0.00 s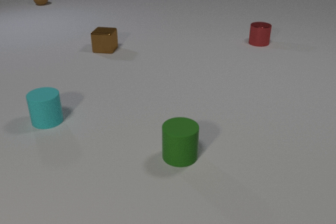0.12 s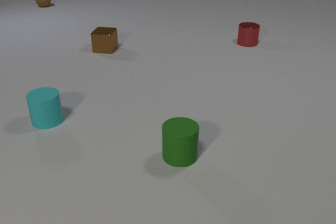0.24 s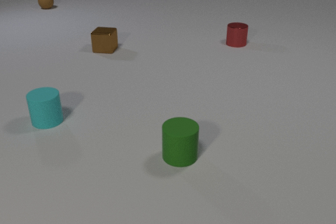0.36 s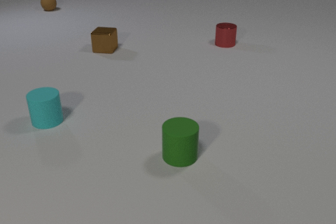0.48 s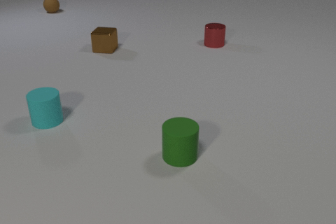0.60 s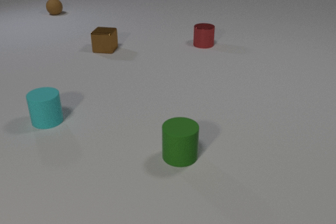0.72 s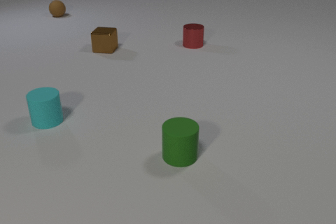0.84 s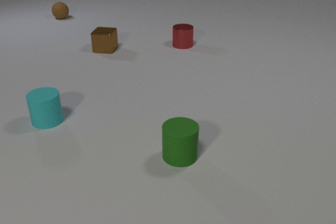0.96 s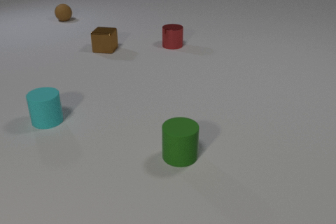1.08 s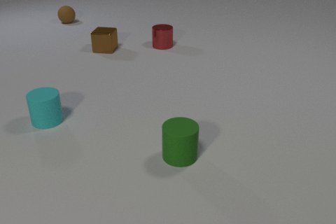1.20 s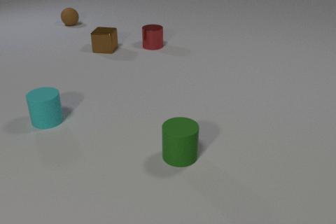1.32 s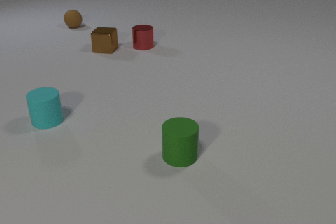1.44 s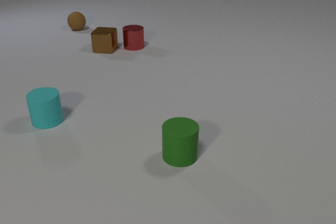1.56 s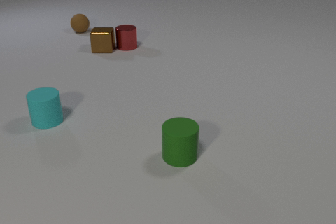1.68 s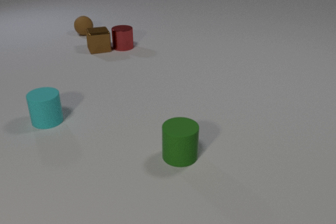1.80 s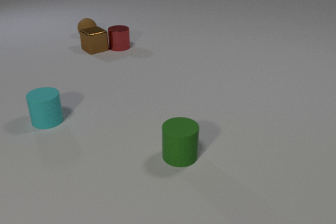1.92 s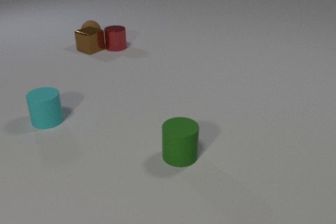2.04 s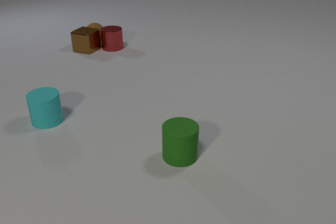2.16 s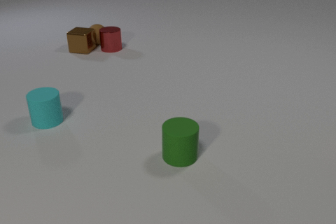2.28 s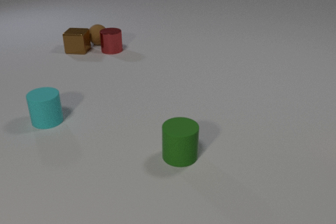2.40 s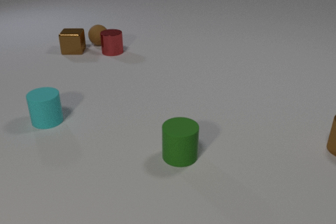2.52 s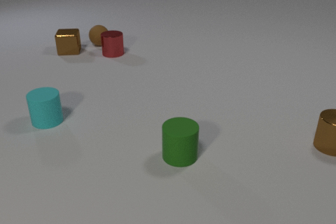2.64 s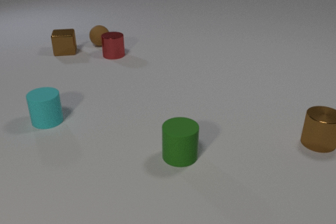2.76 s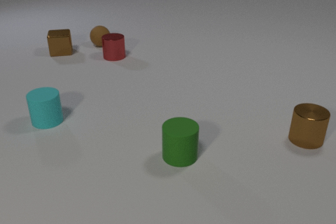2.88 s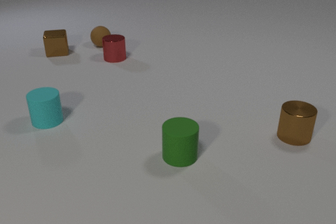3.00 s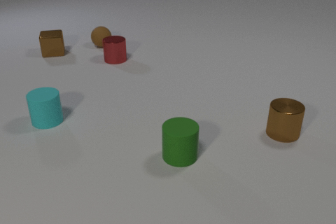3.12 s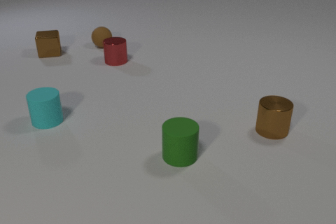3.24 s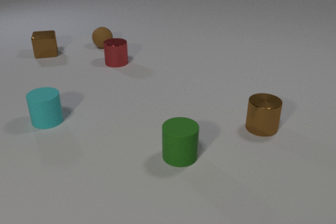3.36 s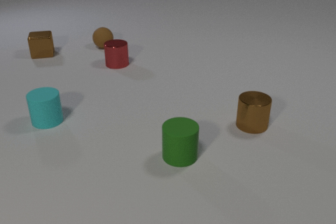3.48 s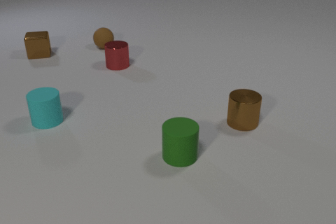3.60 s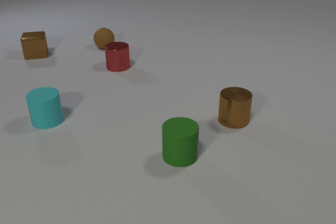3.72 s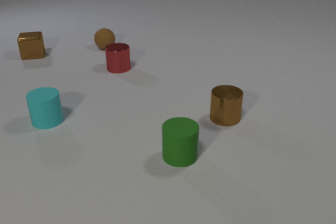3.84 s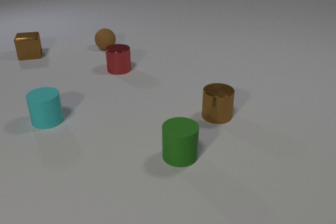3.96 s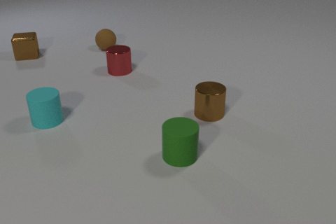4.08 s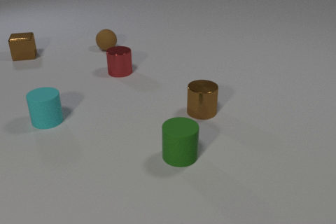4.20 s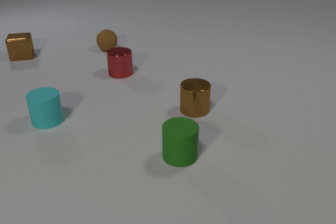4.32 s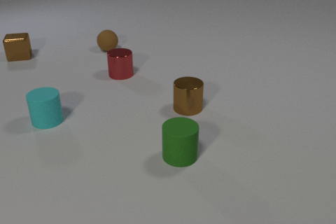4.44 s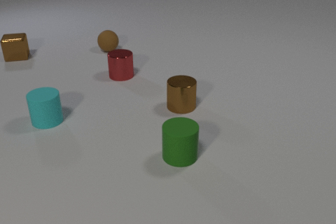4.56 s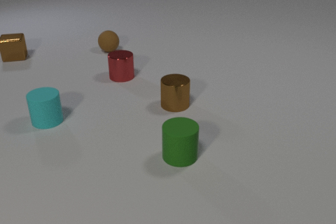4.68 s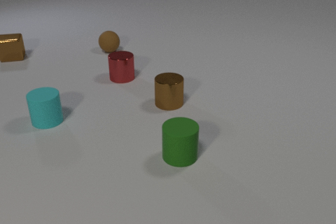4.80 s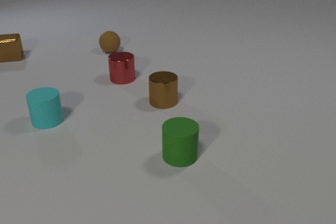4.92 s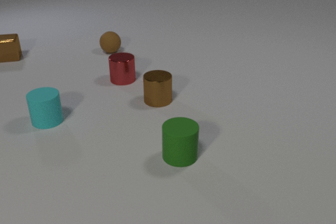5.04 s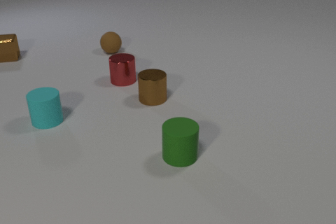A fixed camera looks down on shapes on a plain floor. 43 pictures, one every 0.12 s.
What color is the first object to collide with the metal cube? red.
How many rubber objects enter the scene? 0.
What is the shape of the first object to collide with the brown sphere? cube.
0.00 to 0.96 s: The red metal cylinder slides to the left. The brown rubber sphere rolls toward the camera.
0.96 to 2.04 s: The red metal cylinder slides to the left. The brown metal cube slides to the left, spins so that its near face slides to the right, counterclockwise seen from above. The brown rubber sphere rolls toward the camera. The red metal cylinder and the brown metal cube collide.
2.04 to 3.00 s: The red metal cylinder slides toward the camera. The brown metal cube slides to the left, spins counterclockwise seen from above by about 45 degrees, its near face sliding to the right. The brown rubber sphere rolls toward the camera and to the right. The brown metal cylinder comes in at the right edge, slides to the left. The brown metal cube and the brown rubber sphere collide. The red metal cylinder and the brown rubber sphere collide.
3.00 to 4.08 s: The red metal cylinder slides toward the camera. The brown metal cube slides to the left. The brown rubber sphere rolls toward the camera and to the right. The brown metal cylinder slides to the left.
4.08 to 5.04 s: The red metal cylinder slides toward the camera. The brown metal cube slides to the left. The brown rubber sphere rolls toward the camera and to the right. The brown metal cylinder slides to the left and away from the camera.
